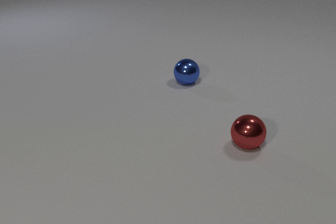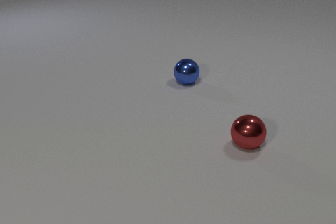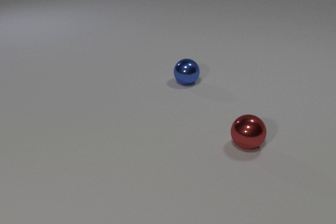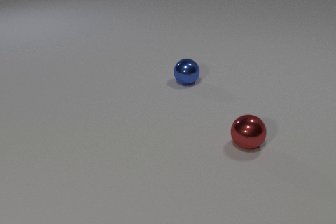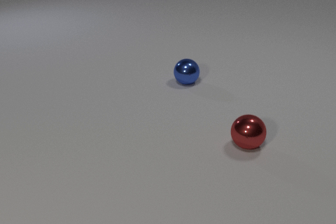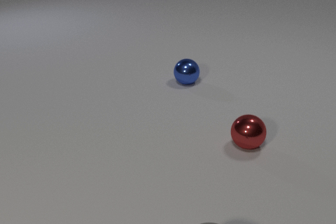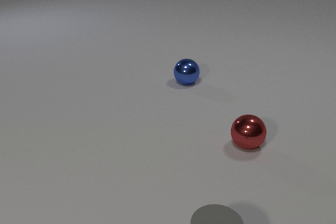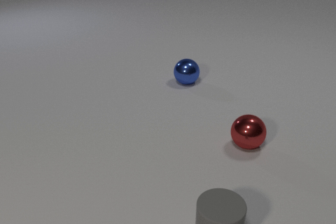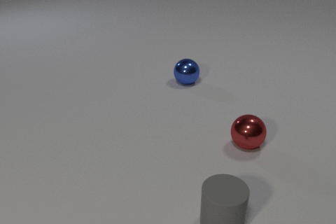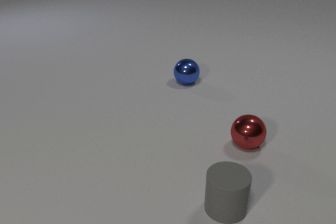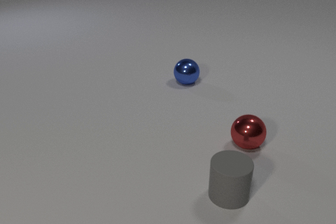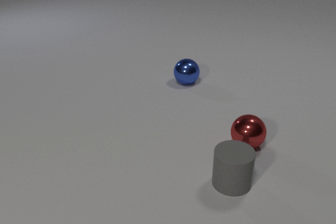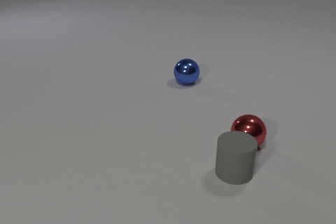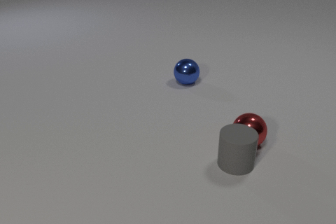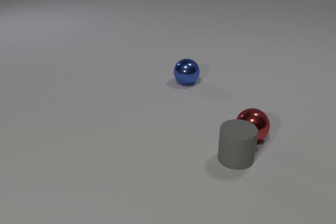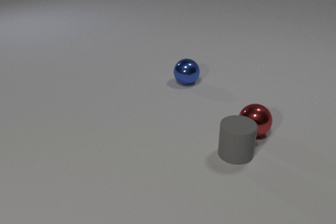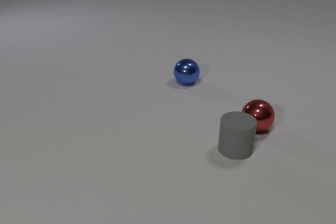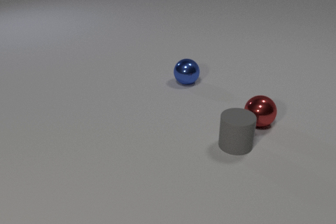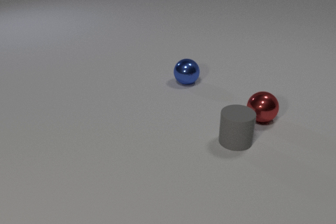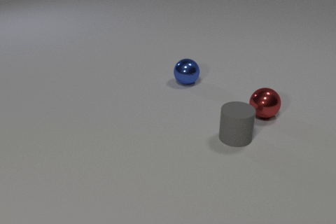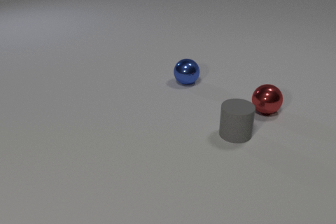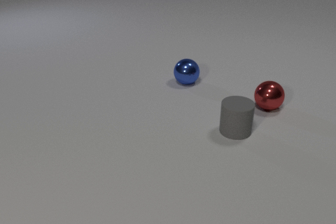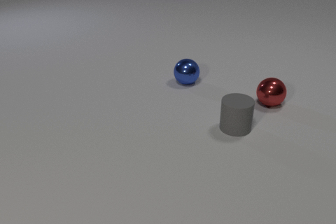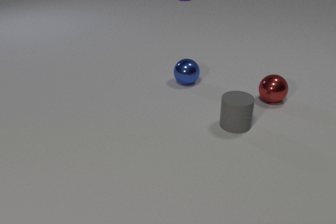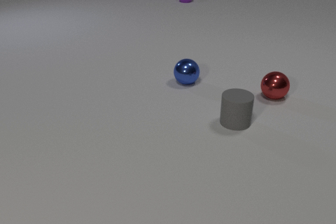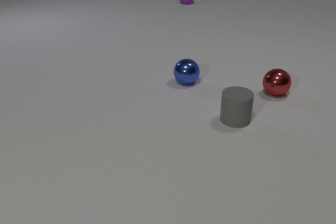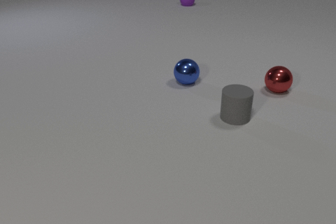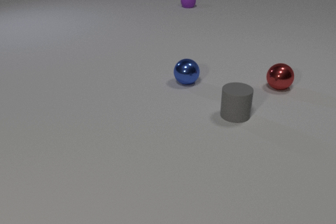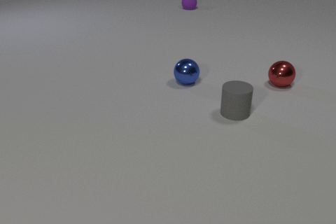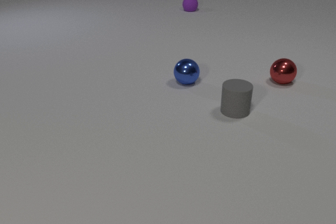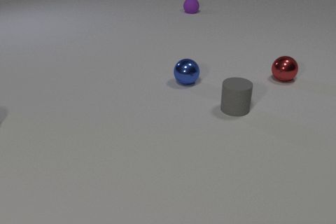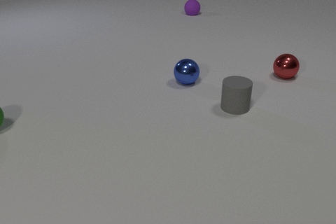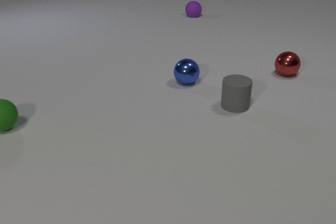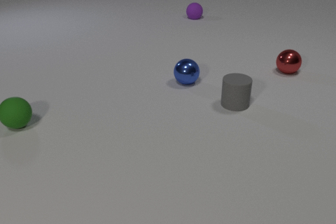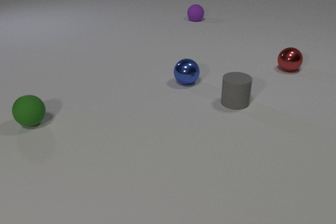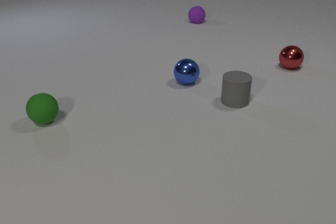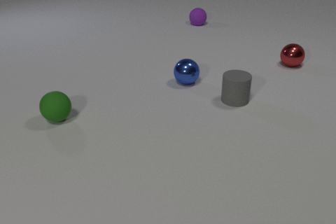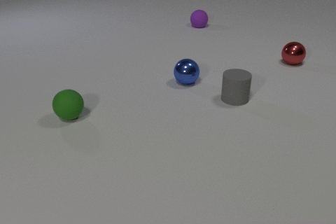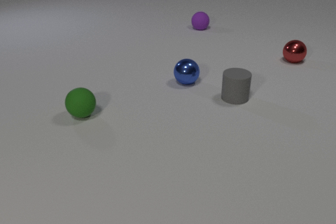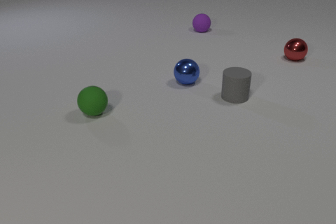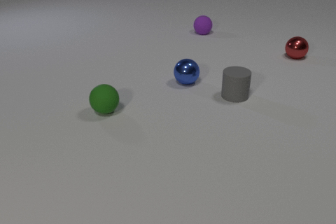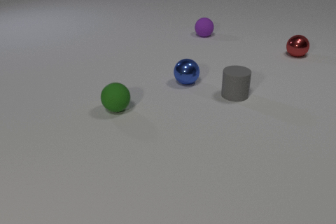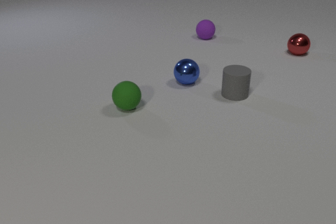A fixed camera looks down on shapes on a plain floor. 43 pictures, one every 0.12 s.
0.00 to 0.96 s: The gray rubber cylinder comes in at the bottom edge, slides away from the camera.
0.96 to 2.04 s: The gray rubber cylinder slides away from the camera. The red metal sphere rolls away from the camera. The gray rubber cylinder and the red metal sphere collide.
2.04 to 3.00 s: The gray rubber cylinder slides away from the camera. The red metal sphere rolls away from the camera. The purple rubber sphere comes in at the top edge, rolls toward the camera.
3.00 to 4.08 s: The gray rubber cylinder slides away from the camera. The red metal sphere rolls away from the camera. The green rubber sphere comes in at the left edge, rolls to the right. The purple rubber sphere rolls toward the camera.
4.08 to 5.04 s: The gray rubber cylinder slides away from the camera. The red metal sphere rolls away from the camera. The green rubber sphere rolls to the right. The purple rubber sphere rolls toward the camera.
How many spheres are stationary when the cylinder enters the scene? 2.
Are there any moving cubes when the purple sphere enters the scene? no.
What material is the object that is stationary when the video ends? metal.
